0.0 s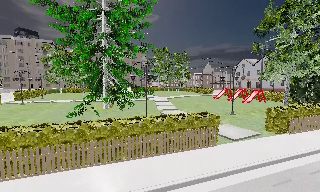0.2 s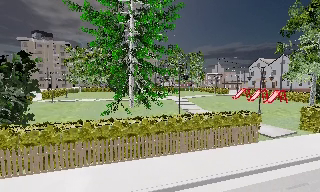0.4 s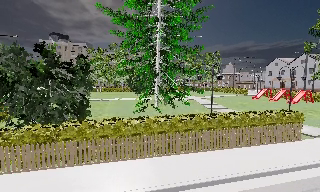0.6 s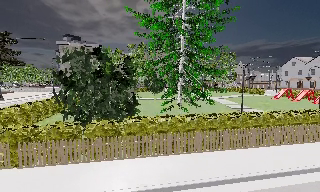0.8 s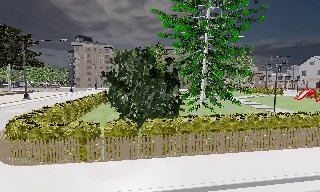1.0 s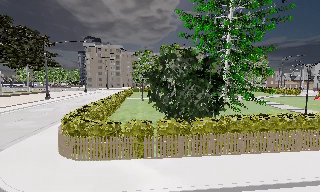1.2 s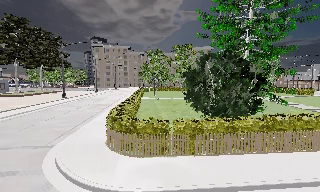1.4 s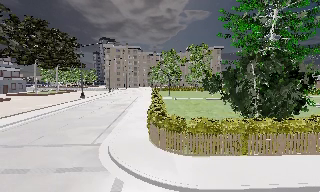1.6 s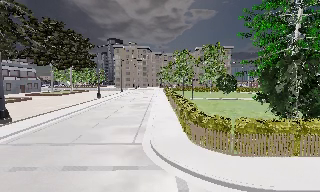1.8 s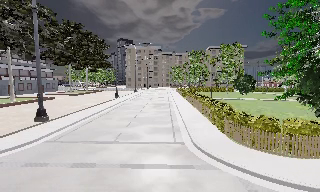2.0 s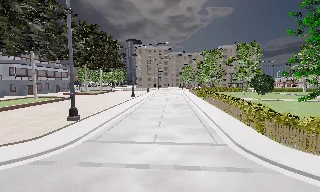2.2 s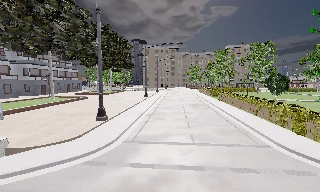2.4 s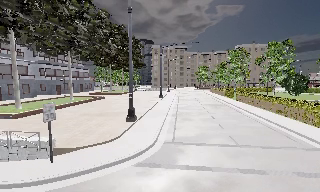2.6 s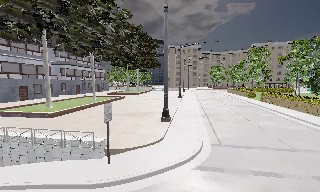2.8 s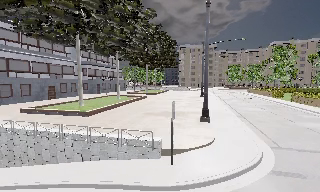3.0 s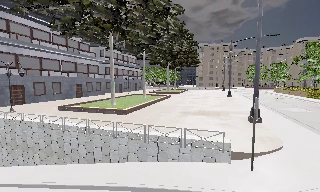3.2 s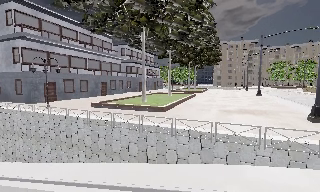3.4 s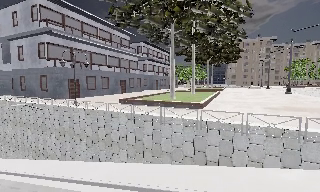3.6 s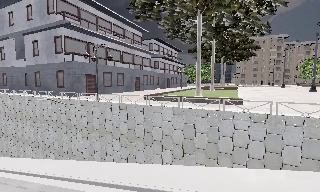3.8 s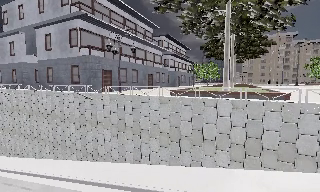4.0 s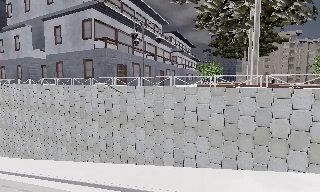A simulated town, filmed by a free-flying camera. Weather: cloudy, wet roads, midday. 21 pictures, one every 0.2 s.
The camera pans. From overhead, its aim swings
counterclockwise.
The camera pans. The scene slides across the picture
to the right.
0.0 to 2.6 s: The camera pans to its left, which is counterclockwise from overhead, by about 30 degrees. It travels to its left, about 25 m, so close, fixed things drift to the right.
2.6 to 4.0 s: The camera pans to its left, which is counterclockwise from overhead, by about 15 degrees. It travels to its left and forward, about 16 m, so close, fixed things drift to the right.
The film runs forward here.
